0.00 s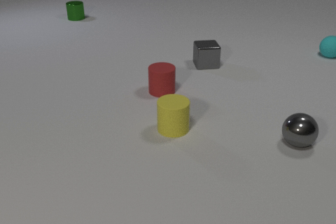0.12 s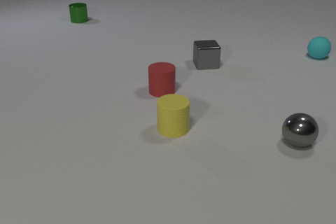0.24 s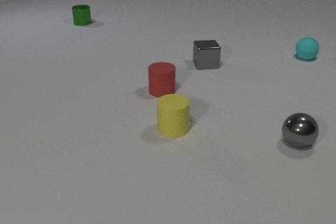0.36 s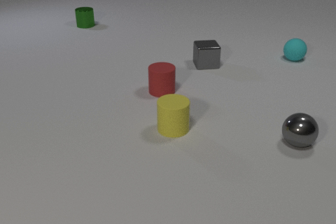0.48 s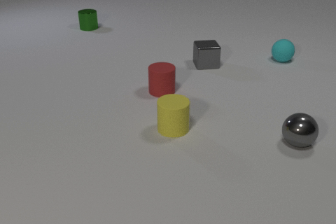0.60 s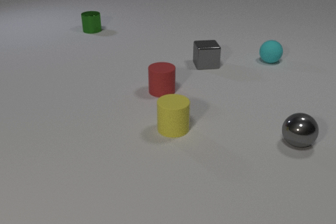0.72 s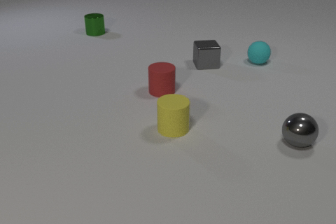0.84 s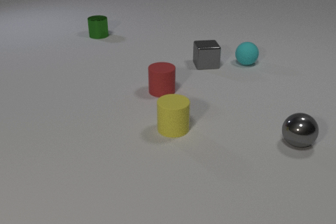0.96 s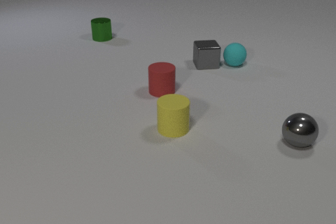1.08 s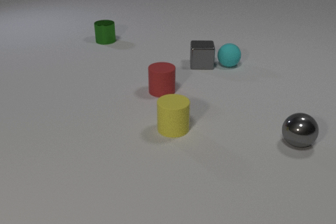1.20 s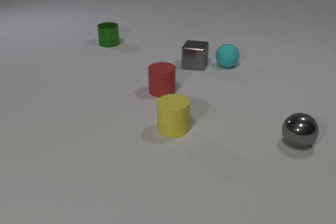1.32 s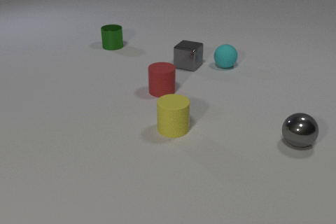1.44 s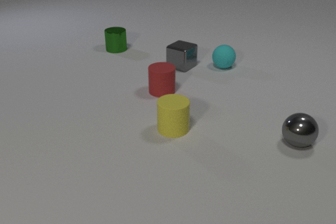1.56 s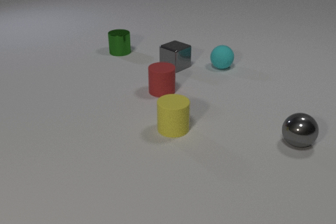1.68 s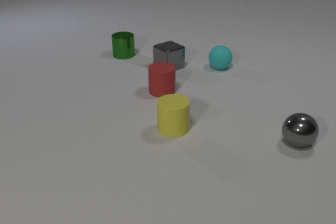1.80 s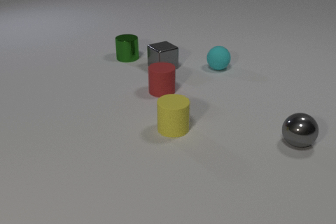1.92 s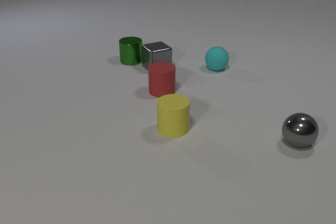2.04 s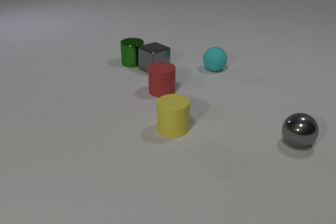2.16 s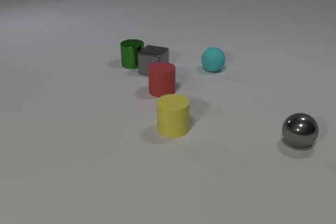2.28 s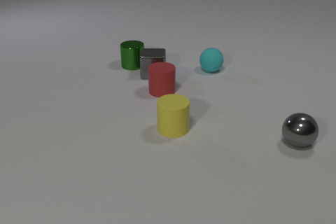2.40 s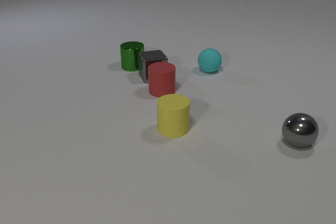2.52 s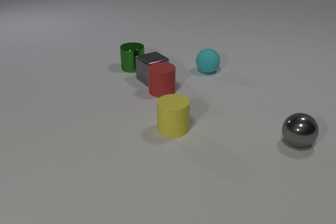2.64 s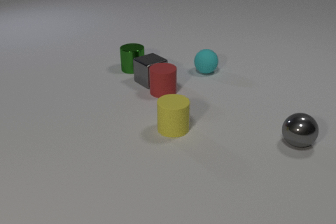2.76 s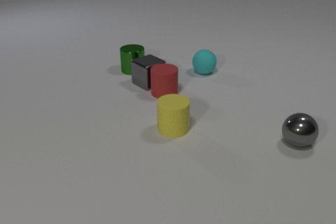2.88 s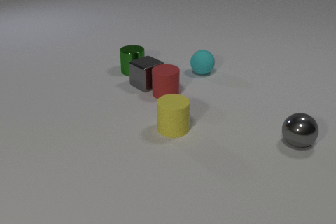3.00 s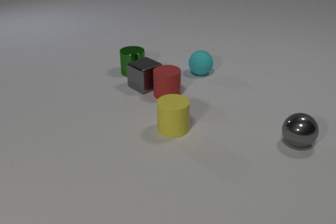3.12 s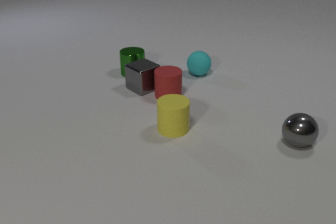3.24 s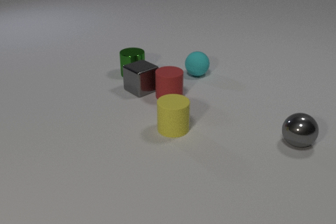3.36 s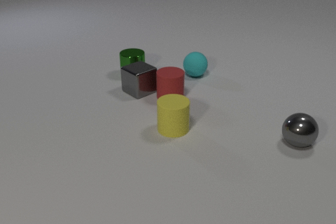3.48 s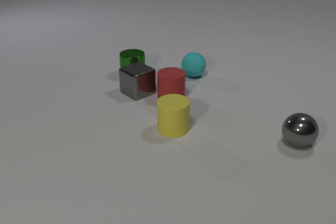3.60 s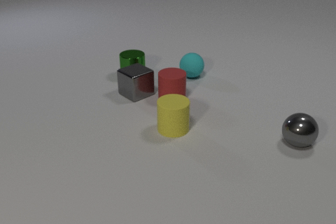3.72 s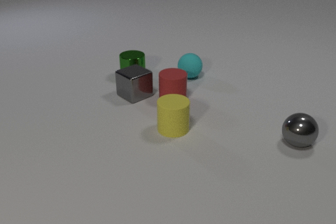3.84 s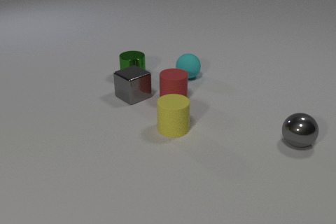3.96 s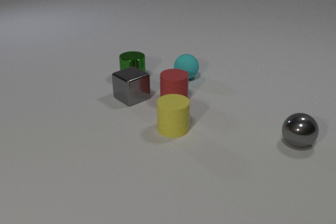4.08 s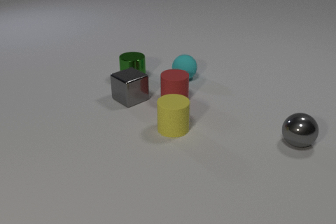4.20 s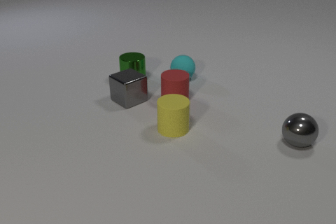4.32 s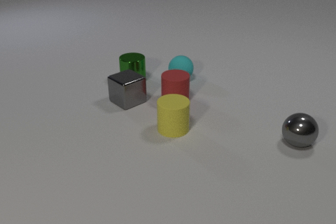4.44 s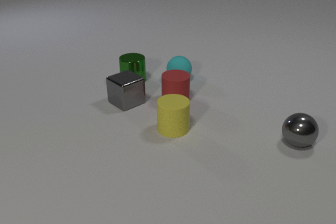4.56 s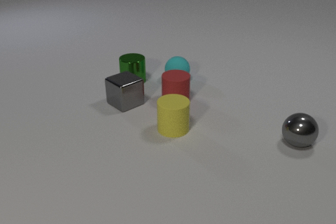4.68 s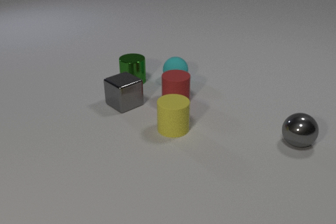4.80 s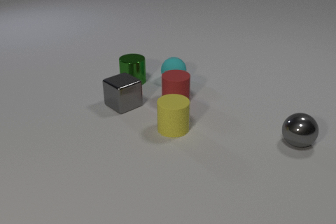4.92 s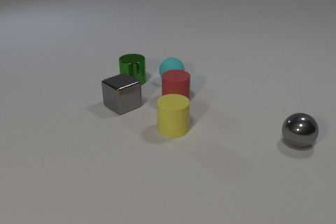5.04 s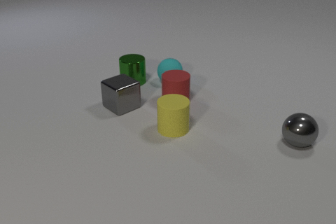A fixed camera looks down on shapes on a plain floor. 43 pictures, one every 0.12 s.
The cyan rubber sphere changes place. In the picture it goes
to the left.
The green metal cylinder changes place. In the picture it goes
toward the camera.
0.00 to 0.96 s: The cyan rubber sphere rolls to the left and toward the camera. The green metal cylinder slides toward the camera.
0.96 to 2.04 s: The cyan rubber sphere rolls to the left and toward the camera. The gray metal cube slides to the left, spins clockwise seen from above by about 60 degrees, its near face sliding to the left. The green metal cylinder slides toward the camera and to the right. The cyan rubber sphere and the gray metal cube collide. The gray metal cube and the green metal cylinder collide.
2.04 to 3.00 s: The cyan rubber sphere rolls to the left and toward the camera. The gray metal cube slides toward the camera, spins so that its near face slides to the right, counterclockwise seen from above. The green metal cylinder slides toward the camera. The red rubber cylinder slides toward the camera. The gray metal cube and the red rubber cylinder collide.
3.00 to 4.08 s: The cyan rubber sphere rolls to the left and toward the camera. The gray metal cube slides toward the camera and to the left. The green metal cylinder slides toward the camera. The red rubber cylinder slides toward the camera and to the right.
4.08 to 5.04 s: The cyan rubber sphere rolls to the left and toward the camera. The gray metal cube slides toward the camera and to the left. The green metal cylinder slides toward the camera.
Are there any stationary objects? yes.
How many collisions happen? 3.
How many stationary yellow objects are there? 1.
